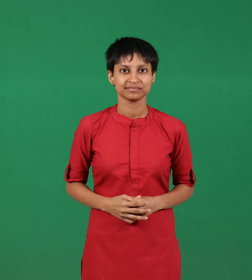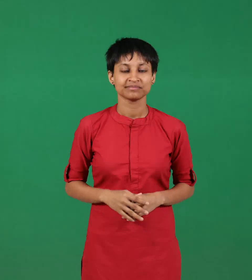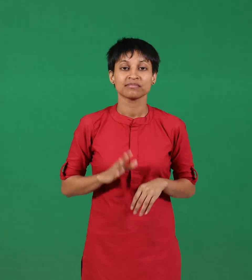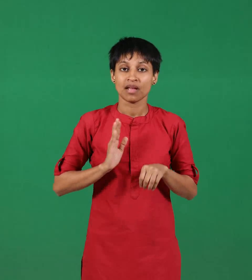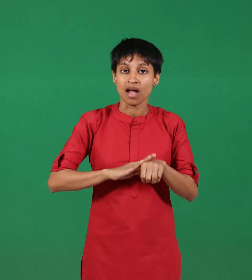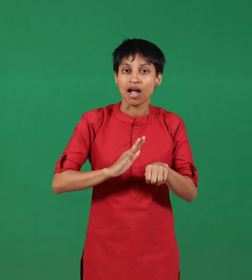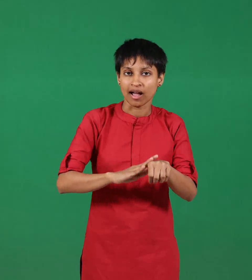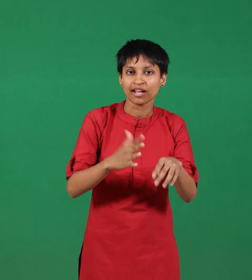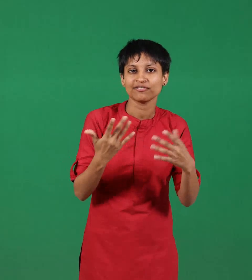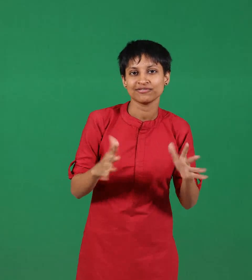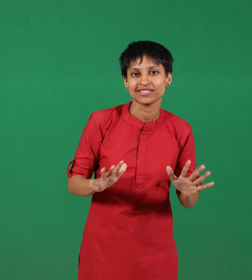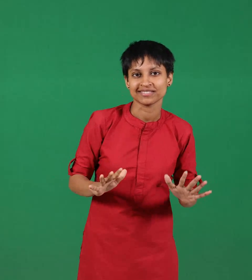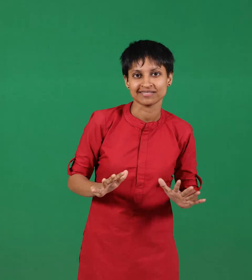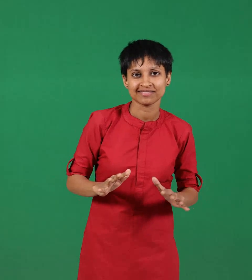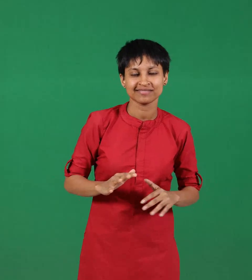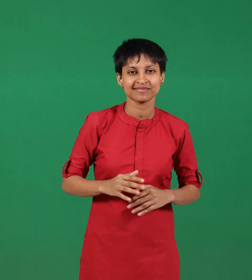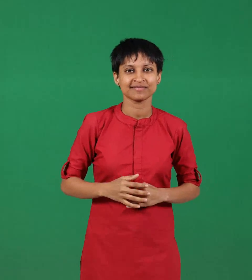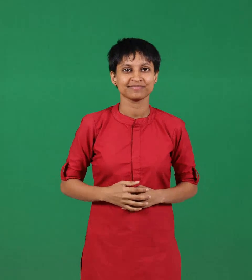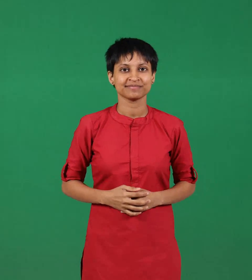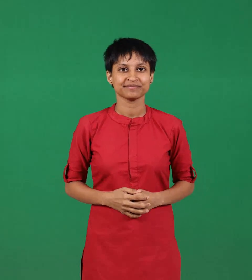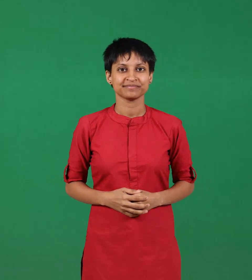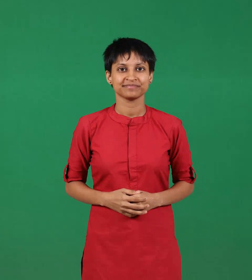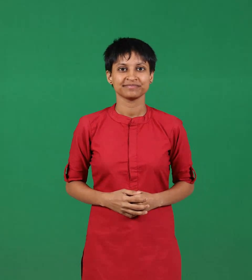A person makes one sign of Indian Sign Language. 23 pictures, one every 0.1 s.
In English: experienced
